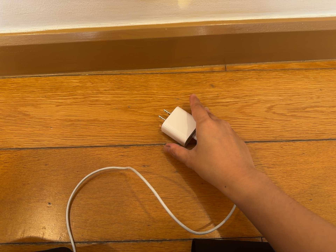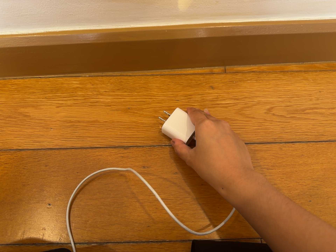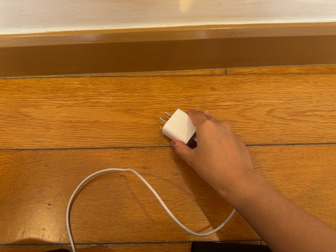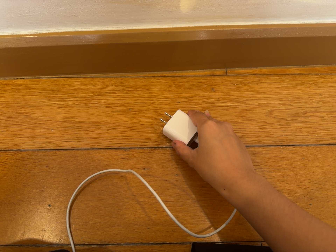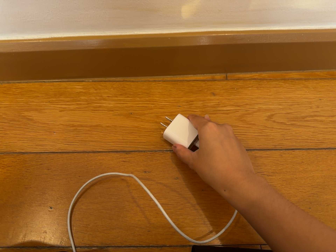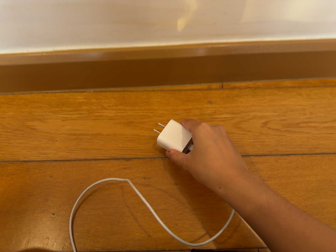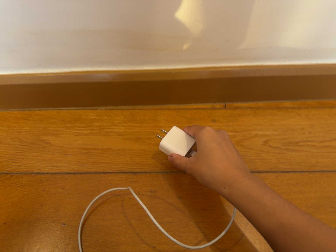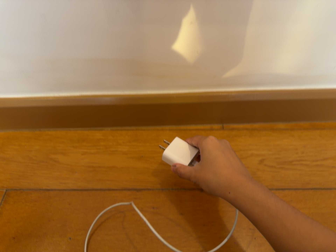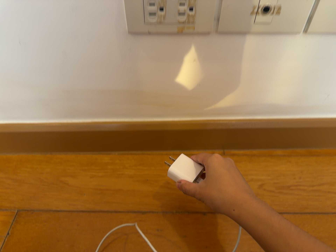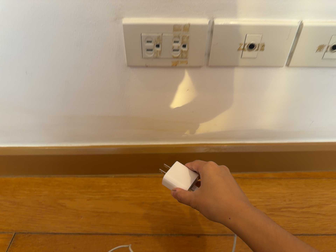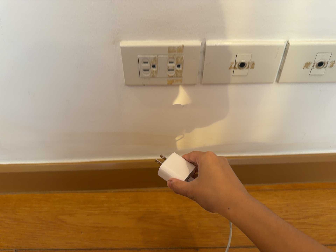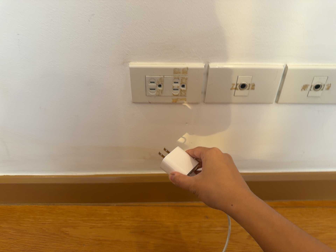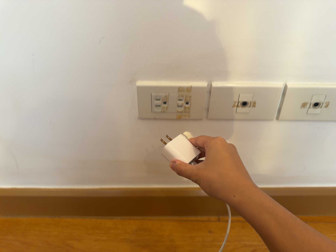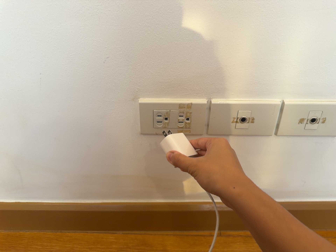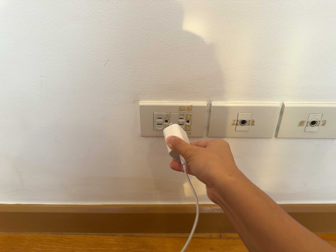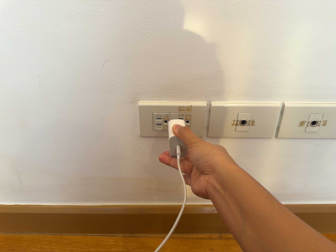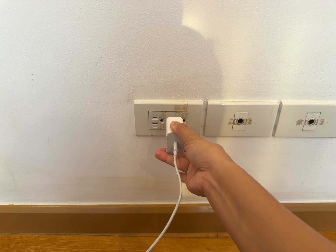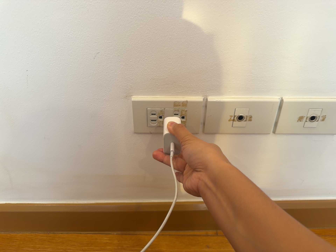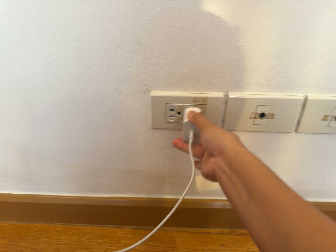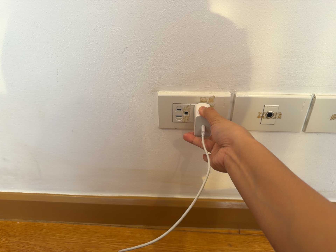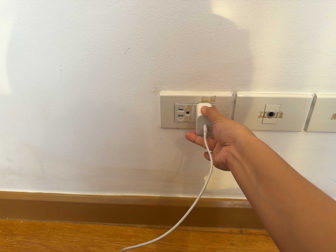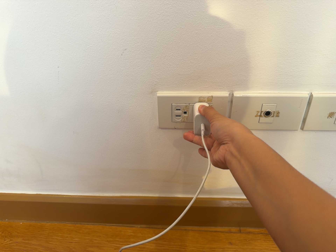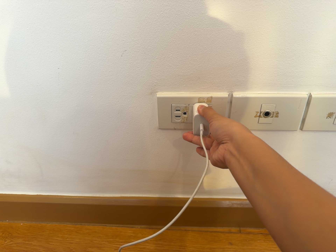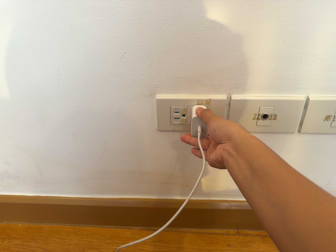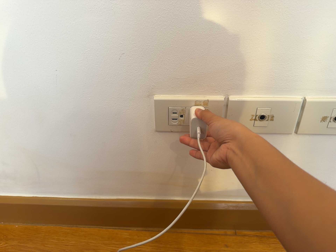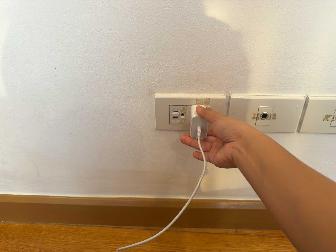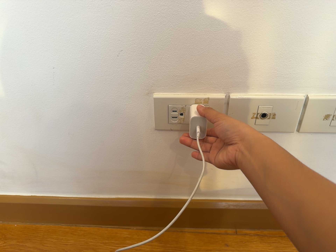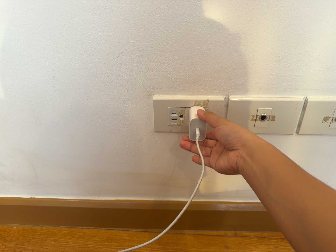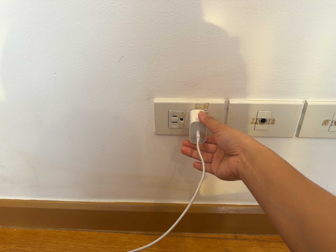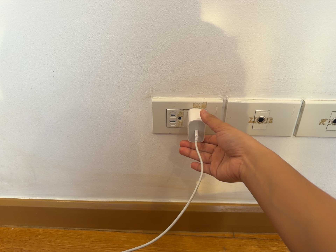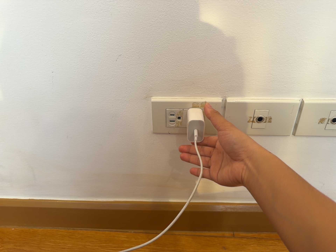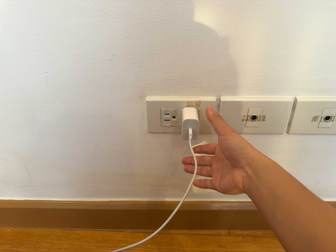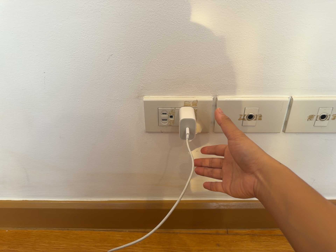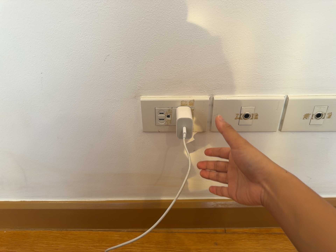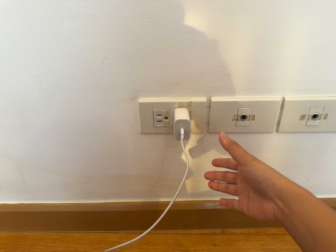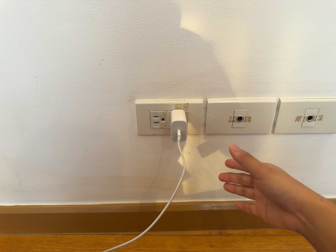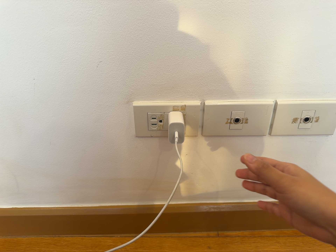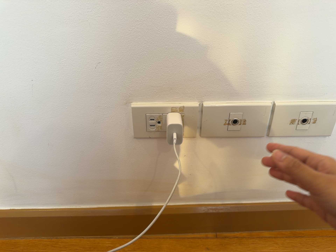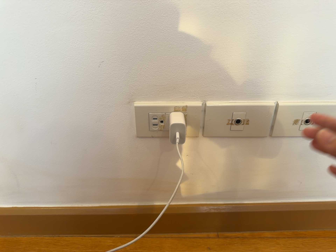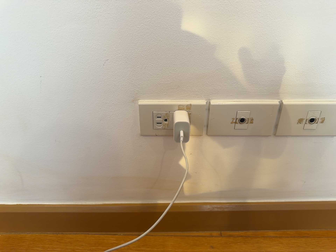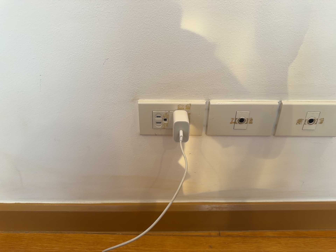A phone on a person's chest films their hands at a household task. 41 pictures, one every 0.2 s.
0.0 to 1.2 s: The camera shifts only a little, or ends up much as it began.
1.2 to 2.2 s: The camera travels backward, about 12 cm, so what stands in front gets smaller. Its aim tips toward the top of its view by about 20 degrees, and the scene shifts downward.
2.2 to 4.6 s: The camera shifts only a little, or ends up much as it began.
4.6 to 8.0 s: The camera shifts only a little, or ends up much as it began.
The film runs backward here.
